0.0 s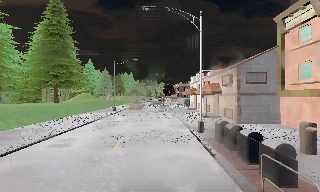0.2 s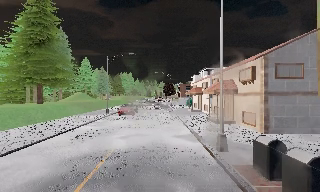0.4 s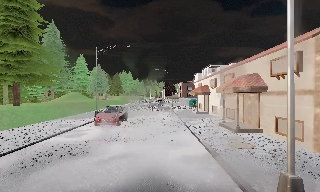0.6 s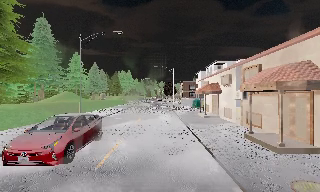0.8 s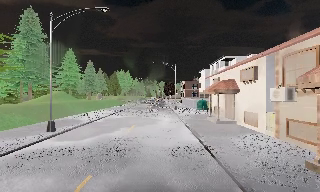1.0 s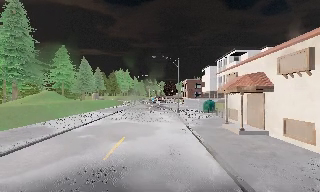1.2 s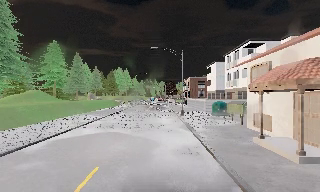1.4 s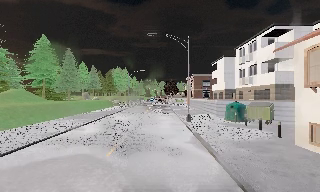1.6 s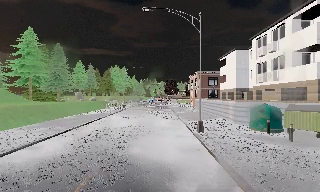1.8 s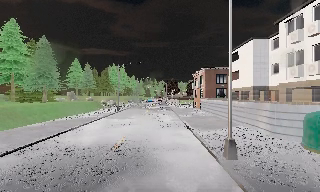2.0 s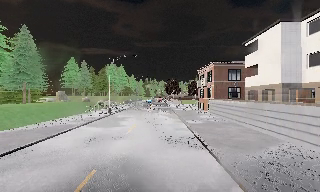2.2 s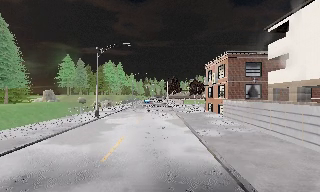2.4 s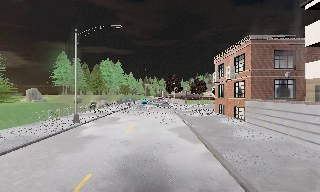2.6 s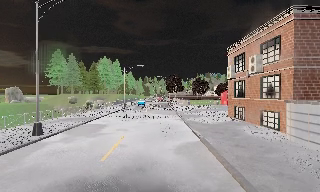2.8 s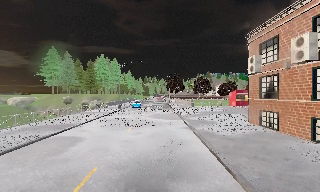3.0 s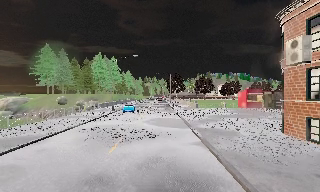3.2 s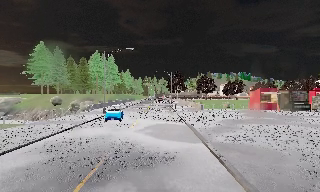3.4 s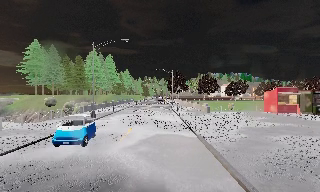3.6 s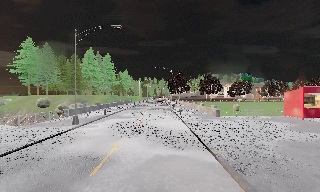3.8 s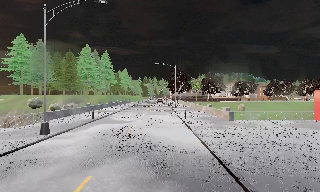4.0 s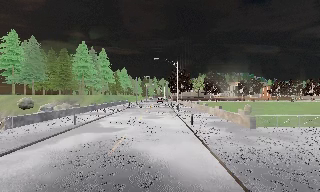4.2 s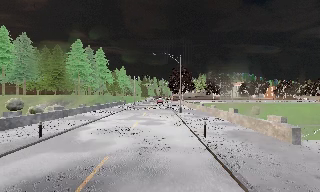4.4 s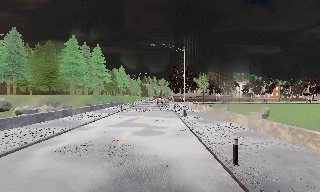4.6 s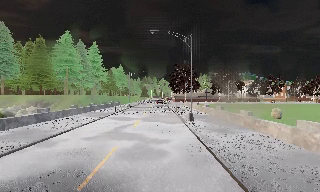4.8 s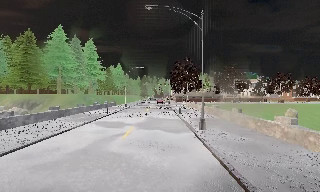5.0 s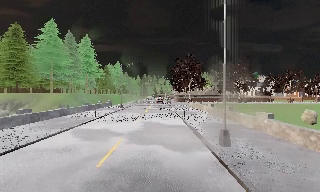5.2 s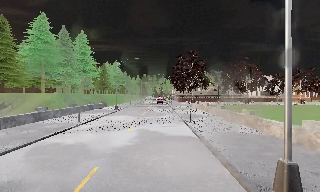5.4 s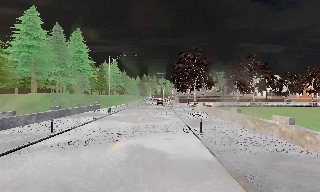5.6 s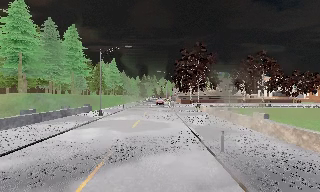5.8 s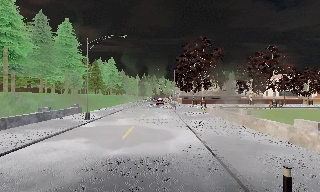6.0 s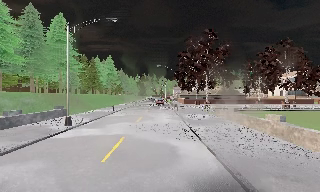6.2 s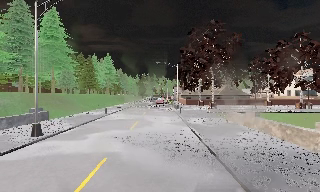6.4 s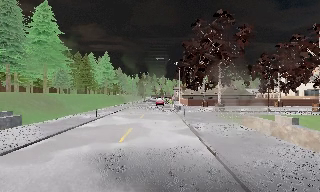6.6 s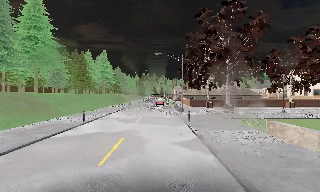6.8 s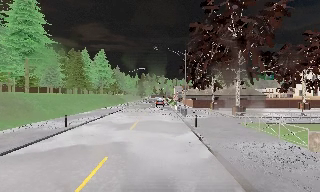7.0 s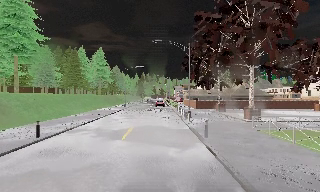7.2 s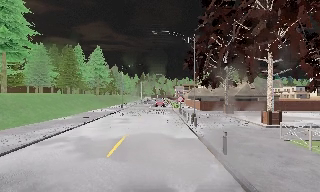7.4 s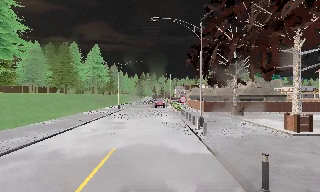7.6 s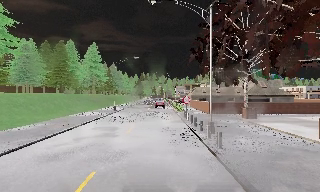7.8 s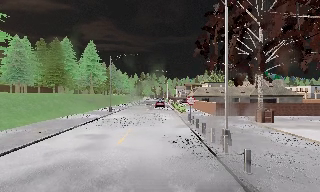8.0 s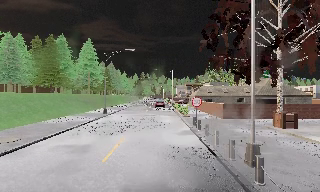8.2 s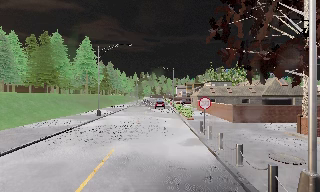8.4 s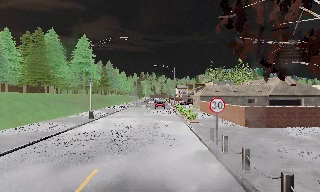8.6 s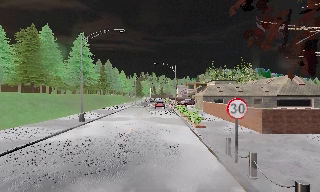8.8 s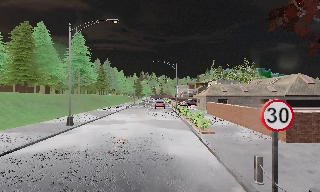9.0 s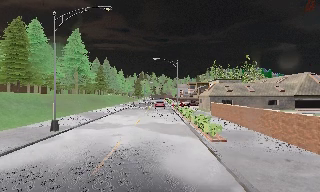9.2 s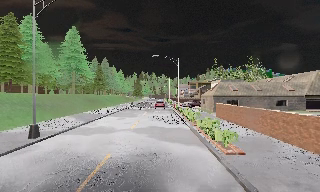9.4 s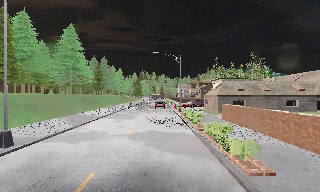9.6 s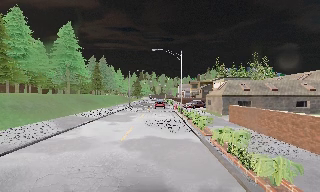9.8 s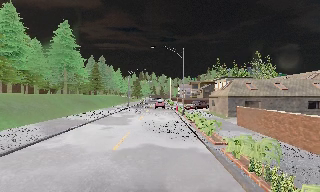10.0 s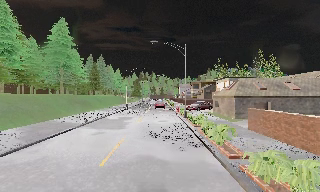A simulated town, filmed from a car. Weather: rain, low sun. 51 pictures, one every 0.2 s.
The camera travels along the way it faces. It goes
forward.
0.0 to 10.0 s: The camera travels forward, about 150 m, so what stands in front looms larger. It loses speed.
The film runs forward here.
